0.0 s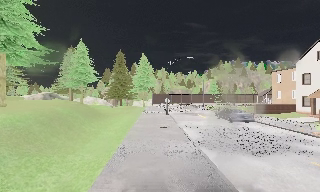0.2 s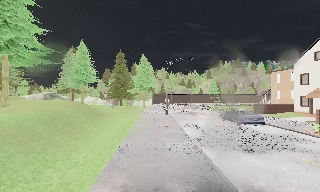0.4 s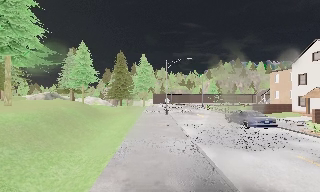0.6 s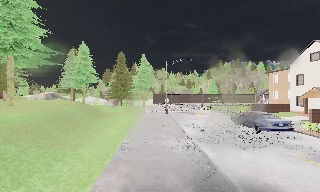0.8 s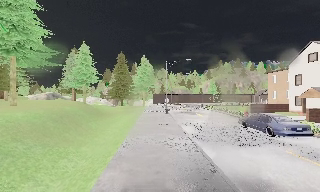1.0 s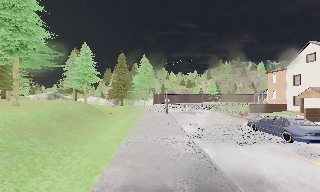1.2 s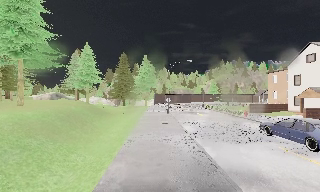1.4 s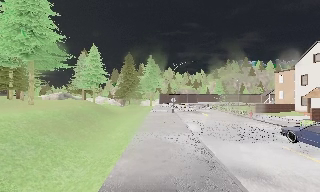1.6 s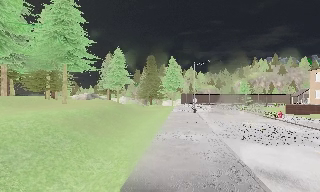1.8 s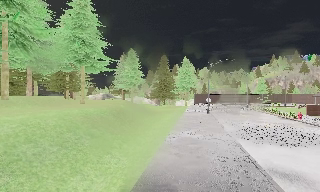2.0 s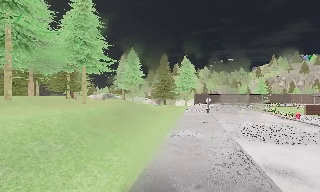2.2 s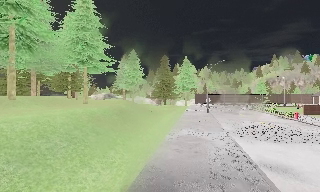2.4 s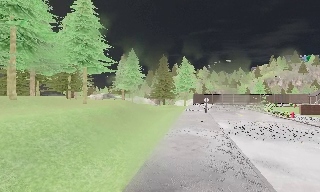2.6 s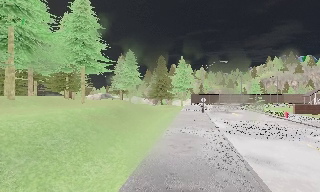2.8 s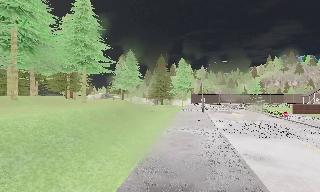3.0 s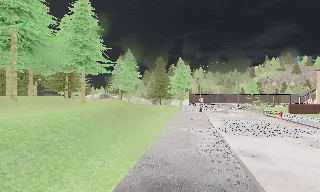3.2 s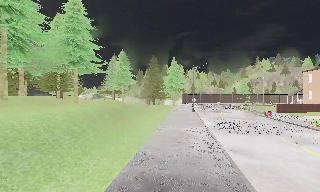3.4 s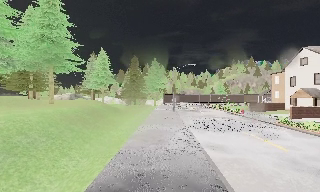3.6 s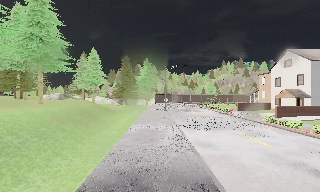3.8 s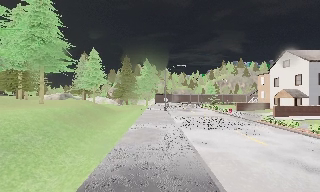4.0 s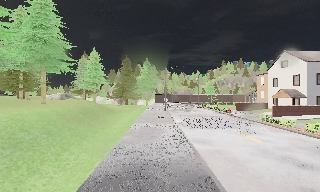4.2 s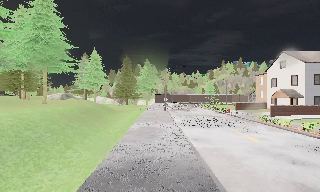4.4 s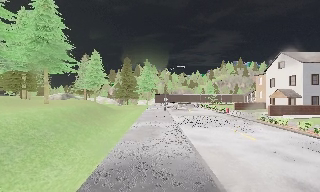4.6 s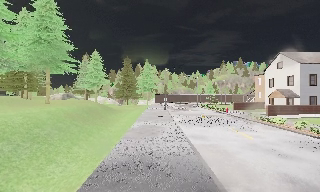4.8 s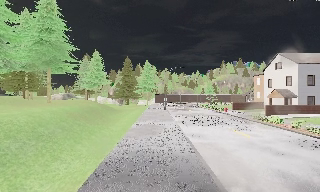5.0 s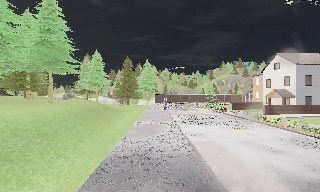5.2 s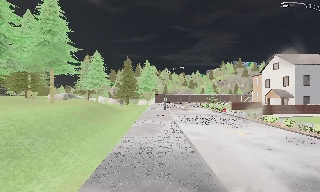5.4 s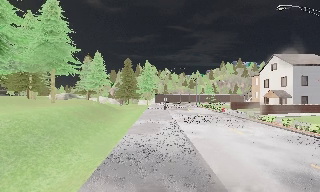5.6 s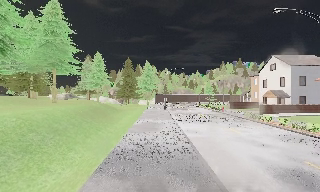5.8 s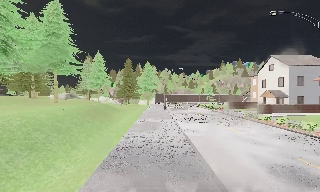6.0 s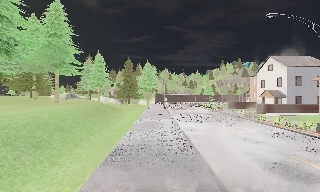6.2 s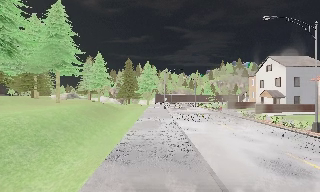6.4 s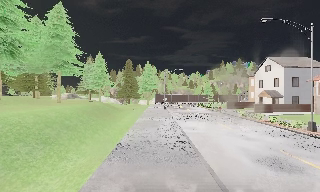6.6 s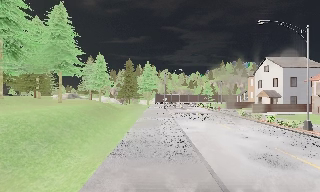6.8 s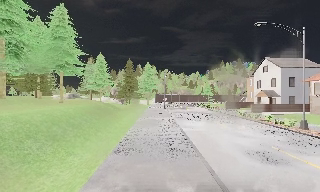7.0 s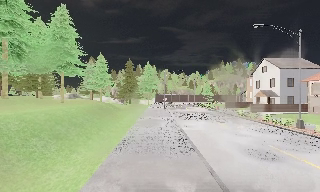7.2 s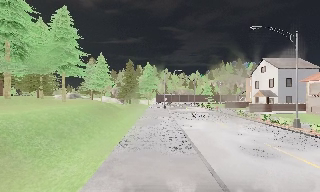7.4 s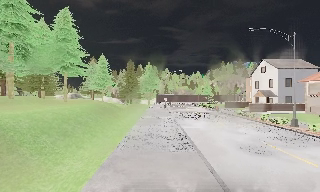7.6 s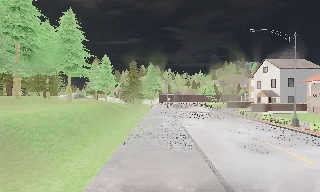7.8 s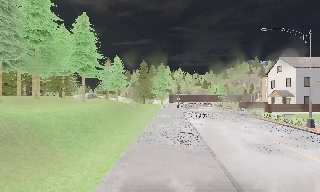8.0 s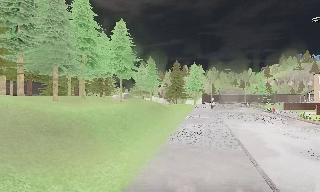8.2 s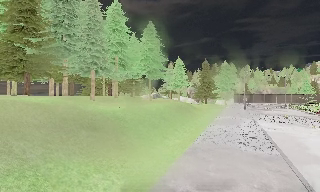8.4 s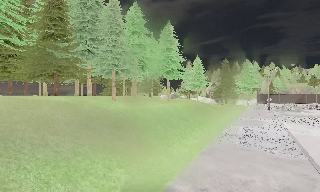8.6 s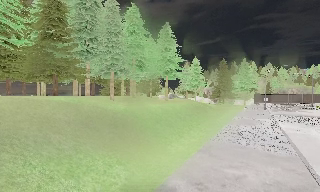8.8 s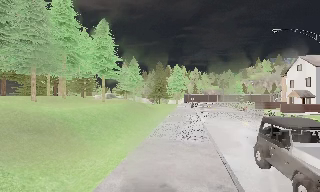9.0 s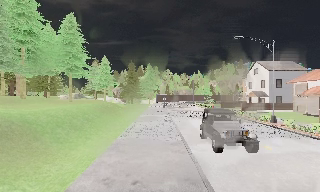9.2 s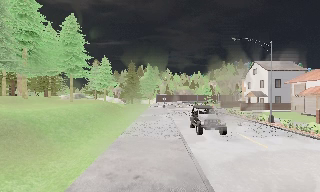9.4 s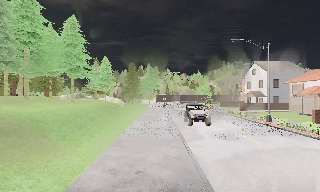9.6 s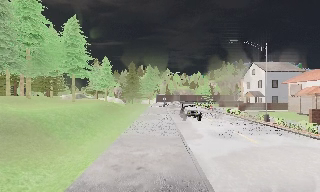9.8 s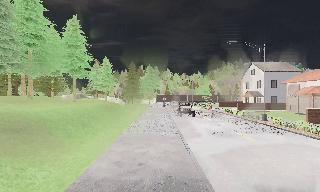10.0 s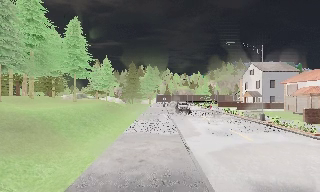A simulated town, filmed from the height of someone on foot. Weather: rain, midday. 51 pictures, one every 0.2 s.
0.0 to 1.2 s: The camera travels backward, about 2 m, so what stands in front gets smaller.
1.2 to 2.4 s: The scene slides to the right, as the camera pans about 15 degrees to its left. It travels backward, about 2 m, so what stands in front gets smaller.
2.4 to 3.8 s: The camera swings to its right by about 15 degrees, and the scene slides to the left. It travels backward, about 2 m, so what stands in front gets smaller.
3.8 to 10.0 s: The camera travels backward, about 9 m, so what stands in front gets smaller.
The film runs backward here.
